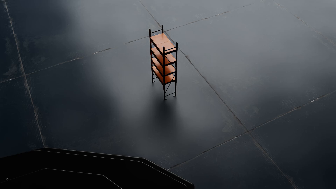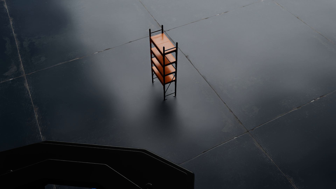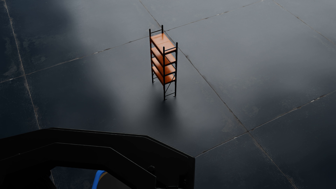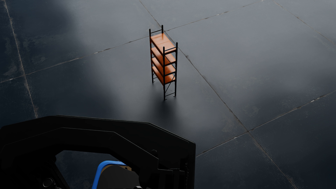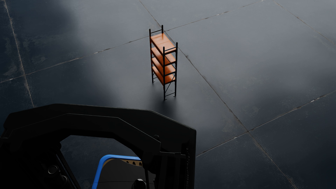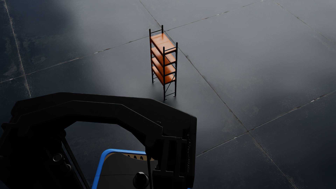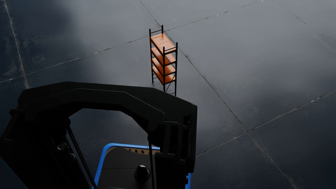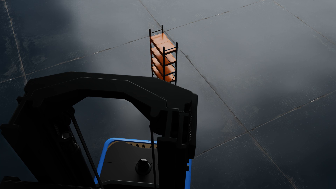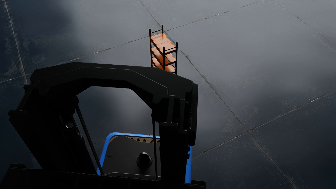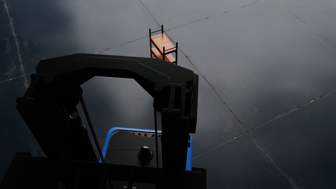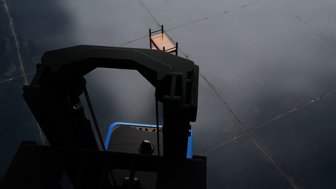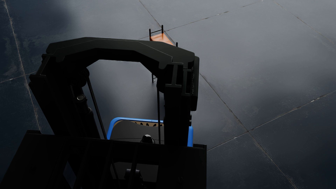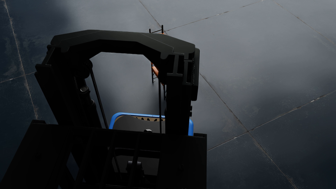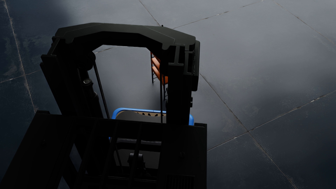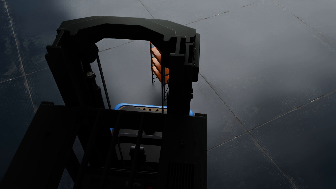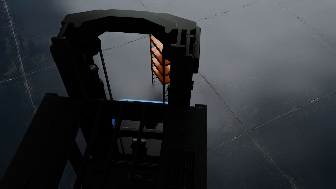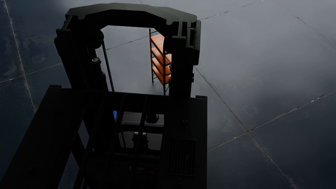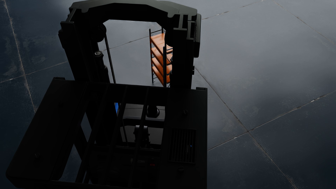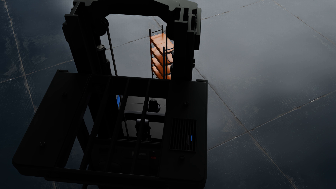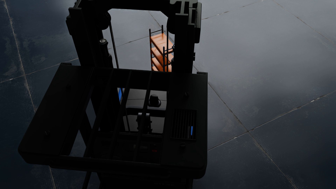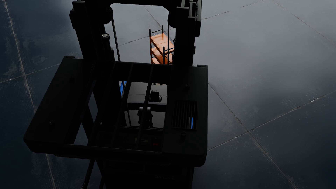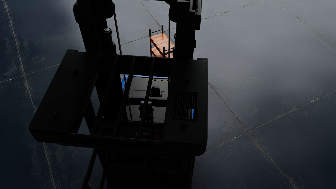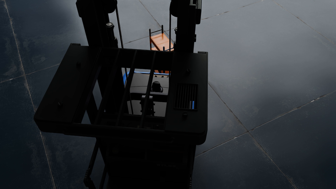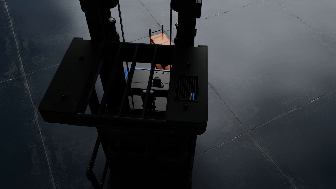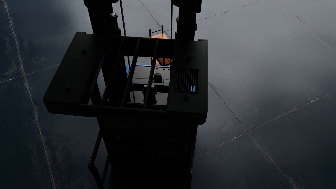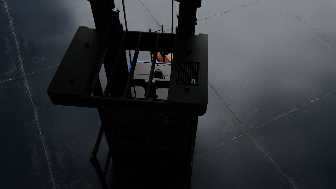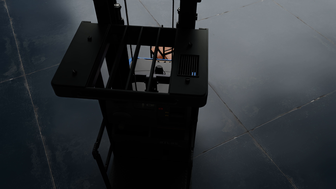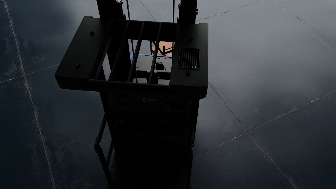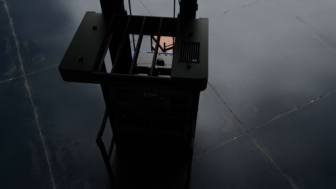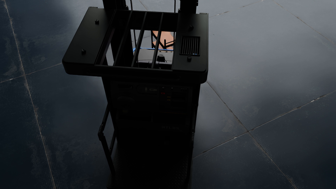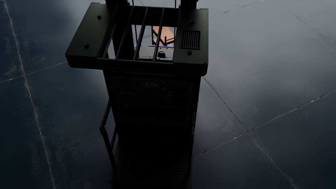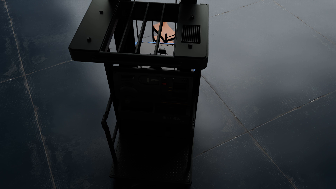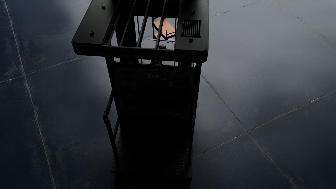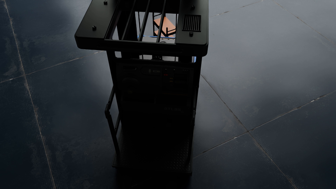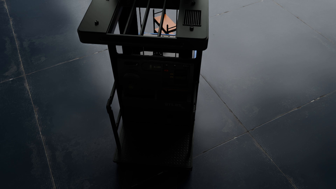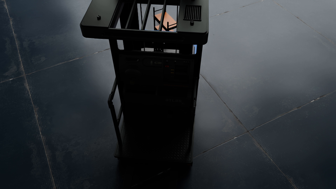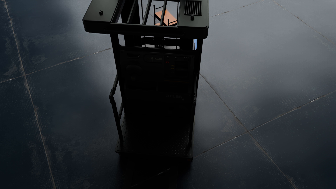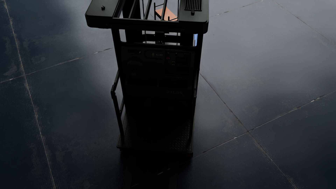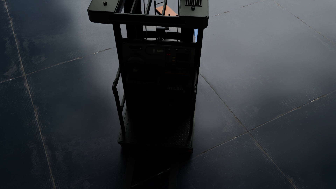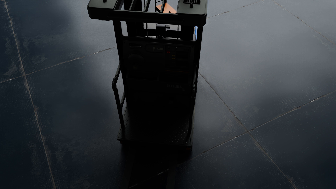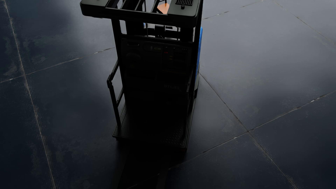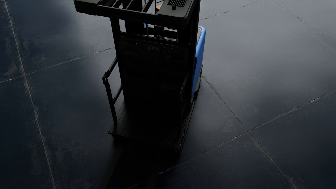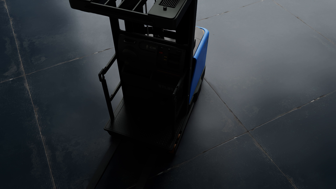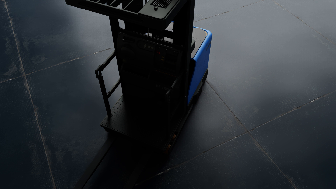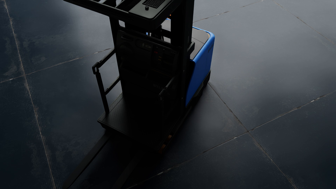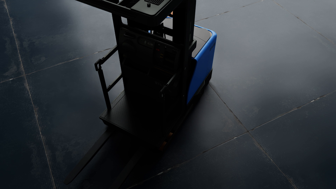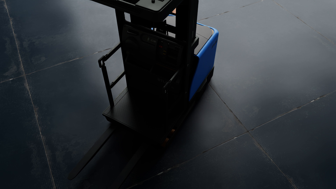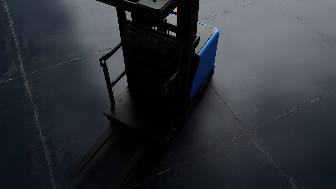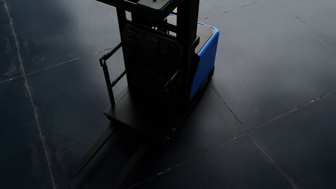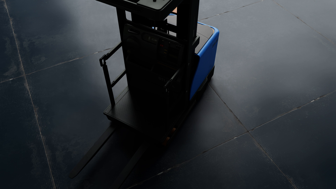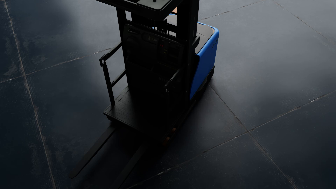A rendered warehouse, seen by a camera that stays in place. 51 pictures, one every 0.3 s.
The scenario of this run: A forklift runs into an object in its way.
